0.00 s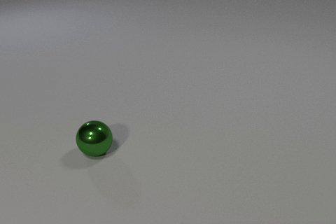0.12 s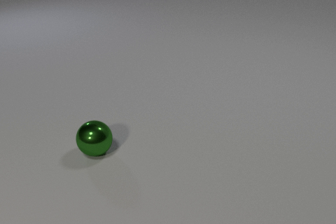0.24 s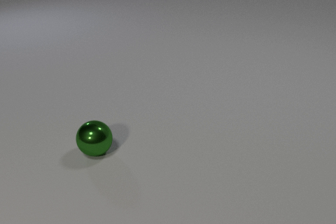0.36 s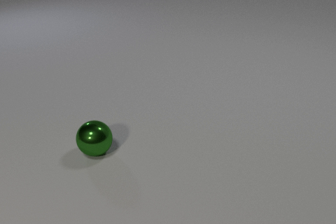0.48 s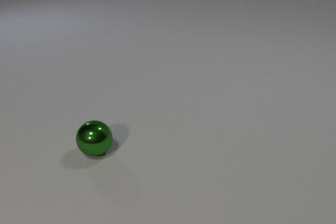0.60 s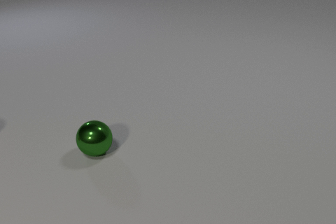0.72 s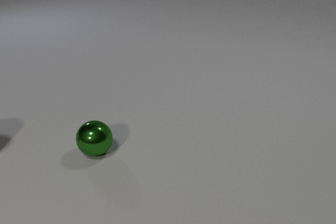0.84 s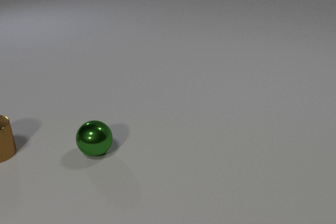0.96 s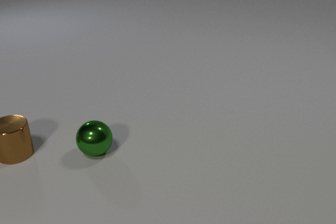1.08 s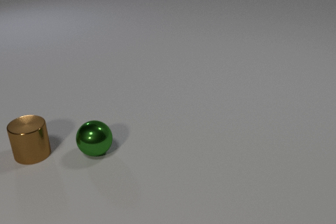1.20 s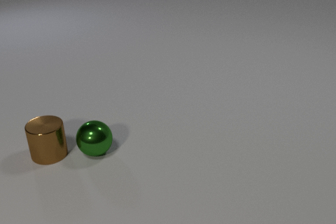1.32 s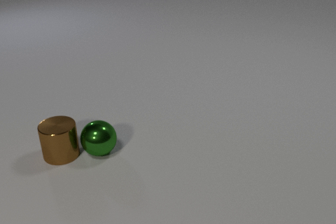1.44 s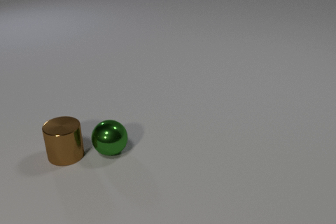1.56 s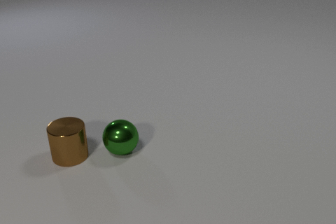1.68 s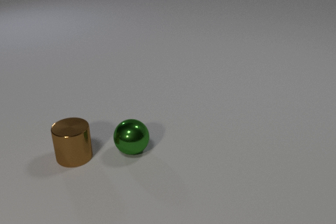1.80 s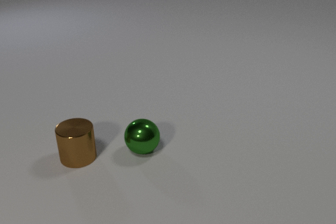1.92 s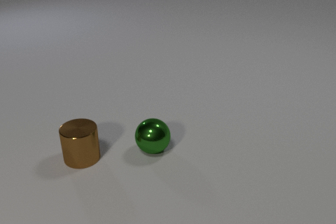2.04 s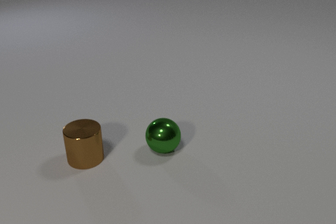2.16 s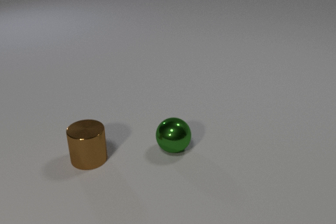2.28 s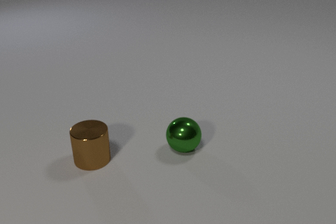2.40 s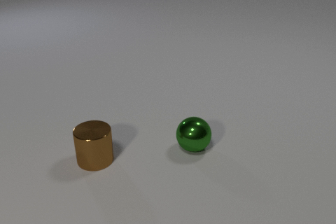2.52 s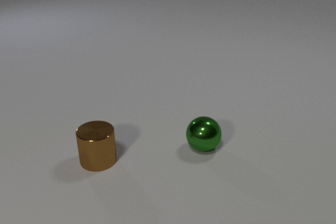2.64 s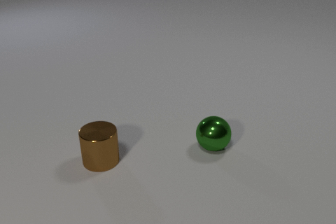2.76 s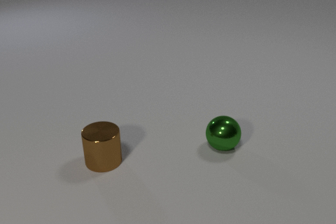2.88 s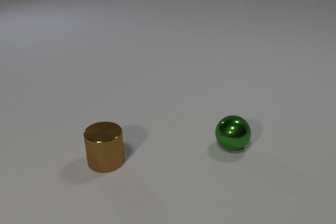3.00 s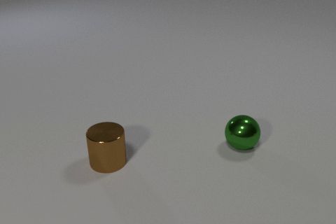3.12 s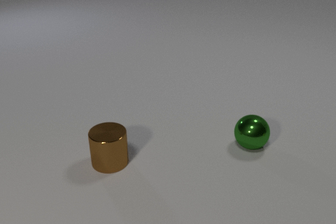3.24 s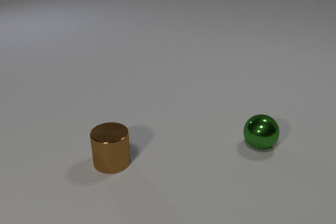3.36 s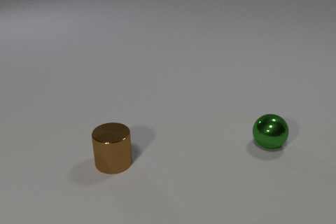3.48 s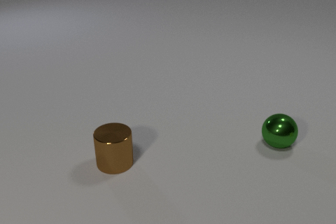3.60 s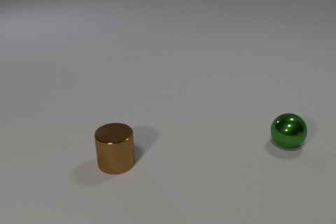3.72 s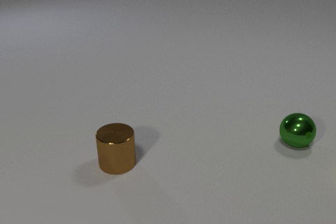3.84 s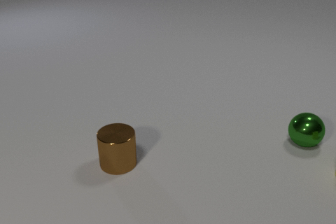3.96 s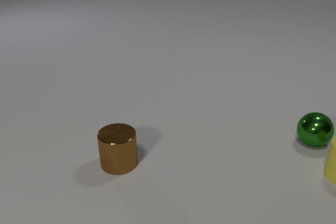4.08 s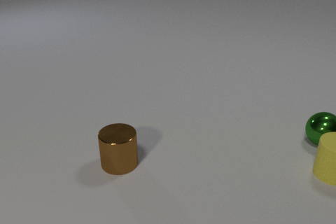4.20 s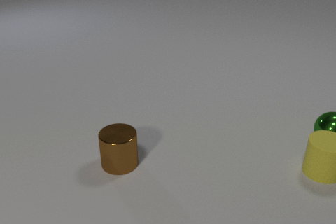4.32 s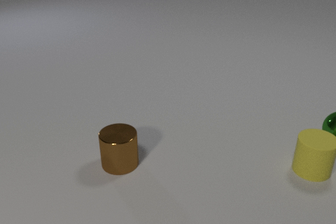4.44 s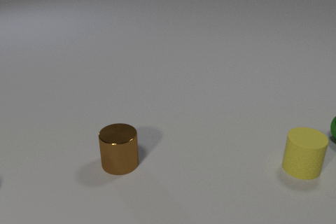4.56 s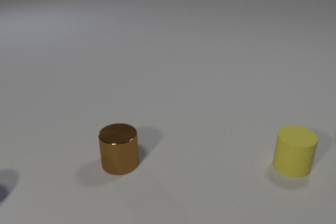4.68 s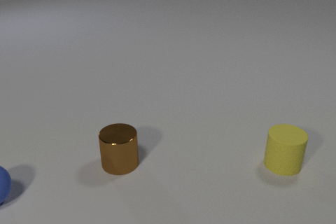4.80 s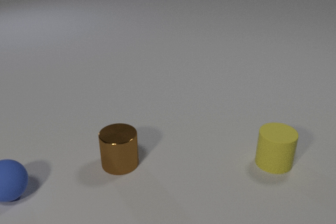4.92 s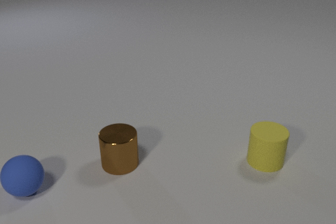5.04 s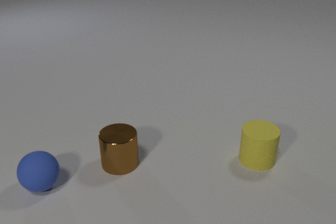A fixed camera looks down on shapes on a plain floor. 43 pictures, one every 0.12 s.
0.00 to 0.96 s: The brown metal cylinder comes in at the left edge, slides to the right and toward the camera.
0.96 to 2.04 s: The brown metal cylinder slides to the right and toward the camera. The green metal sphere rolls to the right. The brown metal cylinder and the green metal sphere collide.
2.04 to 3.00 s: The brown metal cylinder slides to the right and toward the camera. The green metal sphere rolls to the right.
3.00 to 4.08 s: The brown metal cylinder slides to the right. The green metal sphere rolls to the right. The yellow rubber cylinder comes in at the right edge, slides to the left.
4.08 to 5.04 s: The green metal sphere rolls to the right and away from the camera, leaves at the right edge. The blue rubber sphere comes in at the left edge, rolls to the right. The yellow rubber cylinder slides to the left.
How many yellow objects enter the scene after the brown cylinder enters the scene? 1.
Are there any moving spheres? yes.
What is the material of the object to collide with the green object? metal.
